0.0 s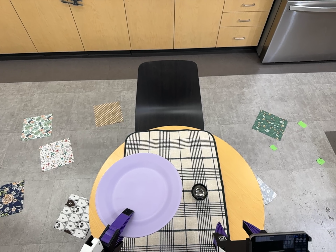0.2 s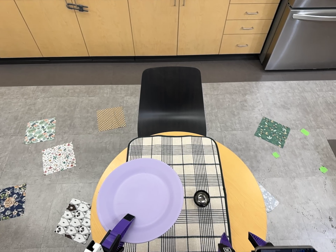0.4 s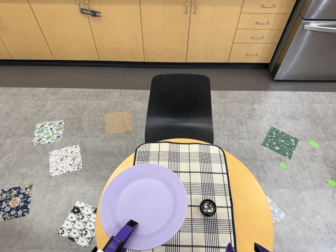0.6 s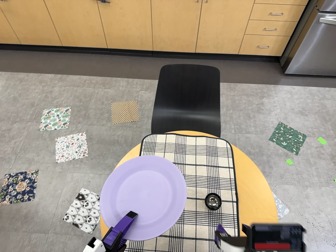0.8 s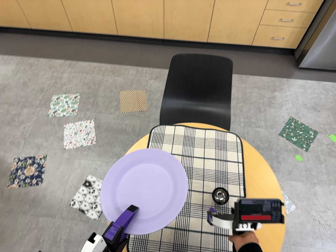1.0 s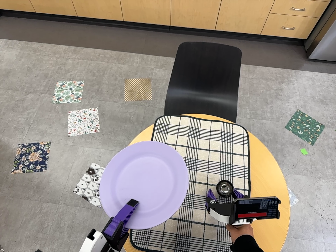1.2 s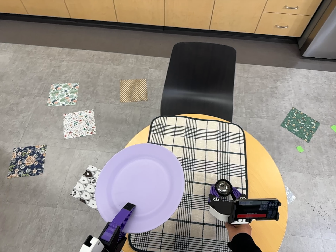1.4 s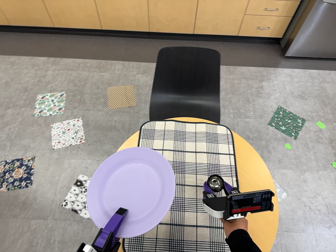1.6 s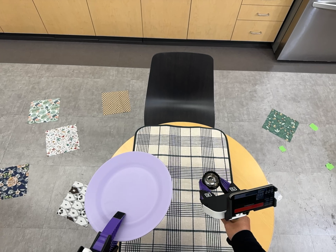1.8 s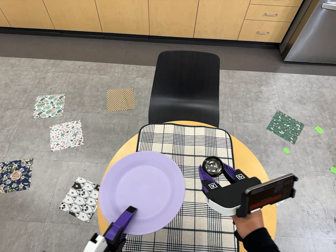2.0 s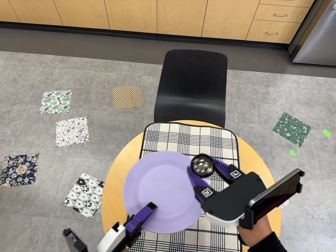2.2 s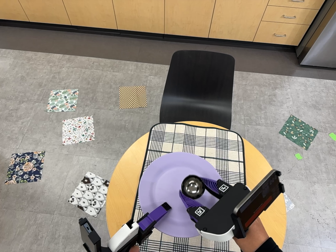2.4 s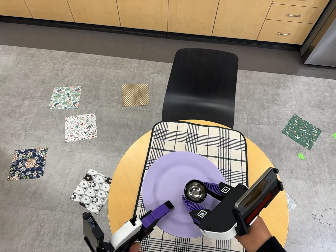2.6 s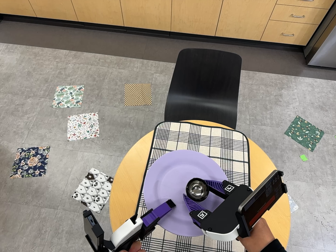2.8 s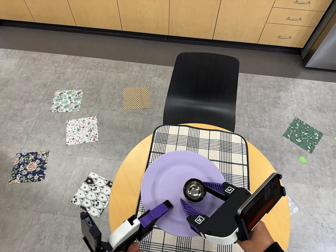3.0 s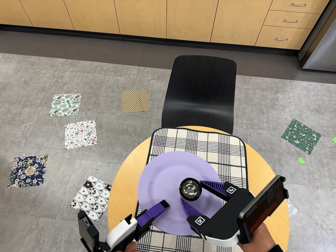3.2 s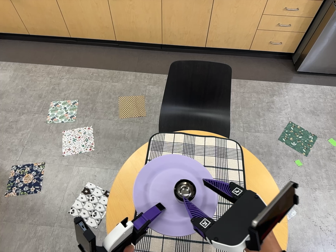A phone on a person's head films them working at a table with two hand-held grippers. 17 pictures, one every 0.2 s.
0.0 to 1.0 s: The camera travels to its left and forward, about 7 cm, so close, fixed things drift to the right. It rolls about its line of sight by about 10 degrees, and the scene rotates clockwise.
1.0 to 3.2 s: The camera shifts only a little, or ends up much as it began.
The film runs backward here.
